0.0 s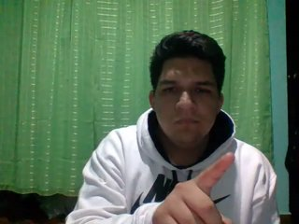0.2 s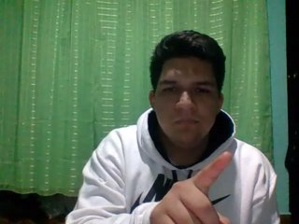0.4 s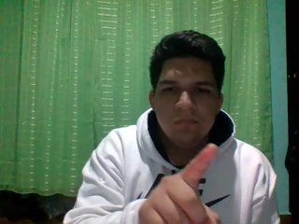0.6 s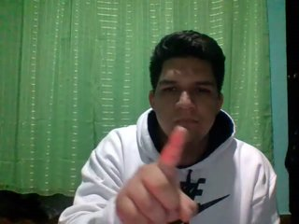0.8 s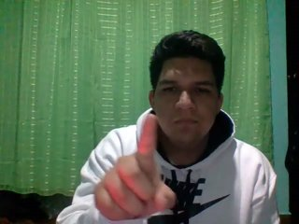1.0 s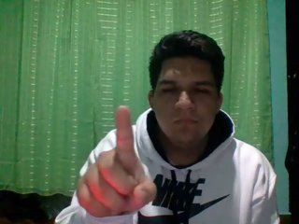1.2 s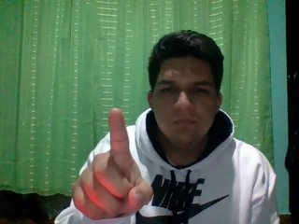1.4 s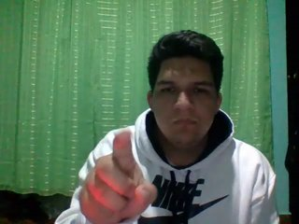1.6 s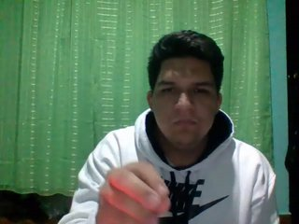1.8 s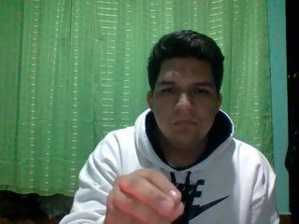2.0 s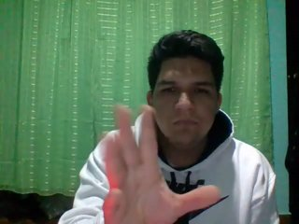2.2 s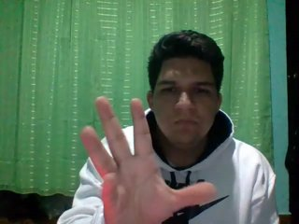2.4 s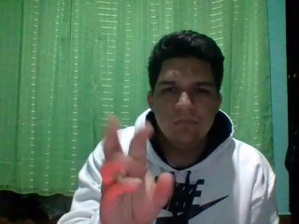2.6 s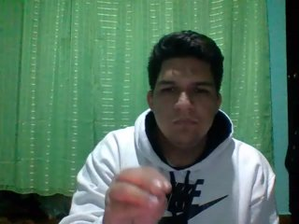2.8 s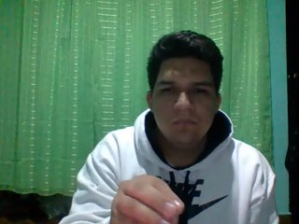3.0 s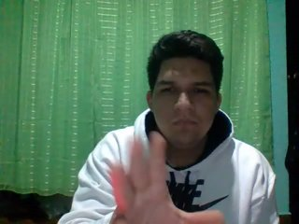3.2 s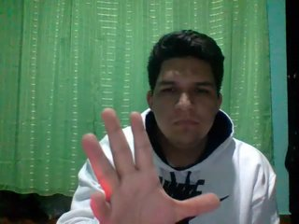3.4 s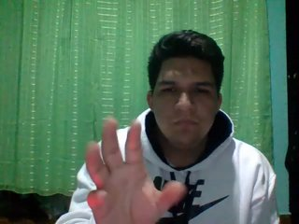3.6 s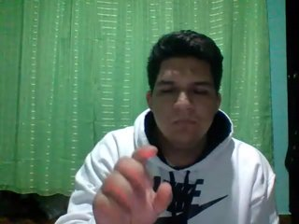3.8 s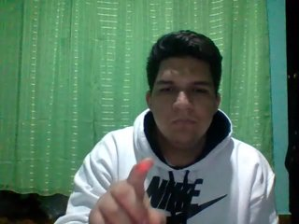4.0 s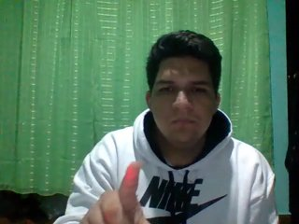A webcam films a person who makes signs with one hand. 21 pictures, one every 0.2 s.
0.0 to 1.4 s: Pointing with one finger.
1.5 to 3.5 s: Open twice.
3.6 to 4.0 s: Pointing with one finger.
